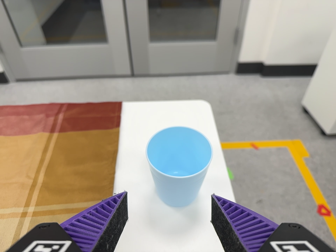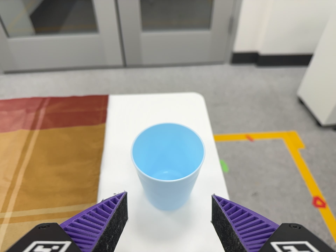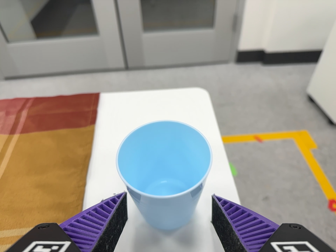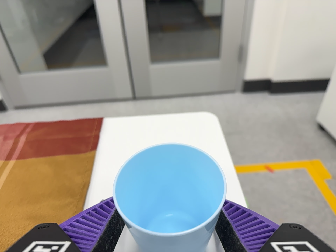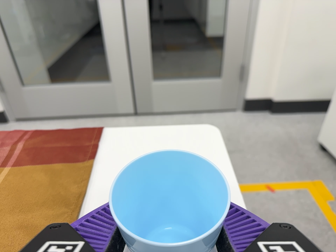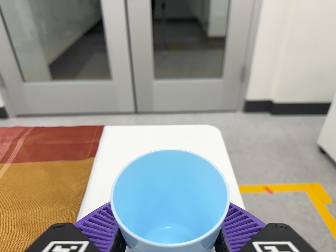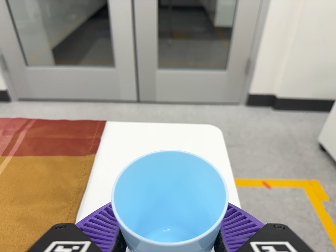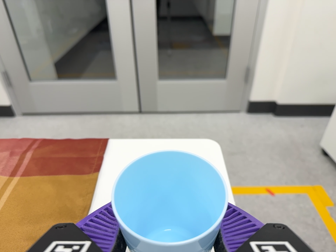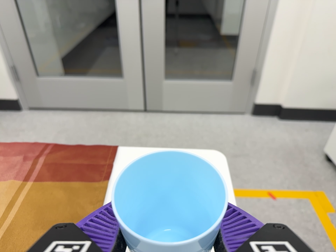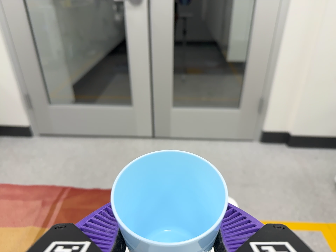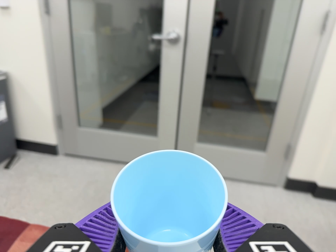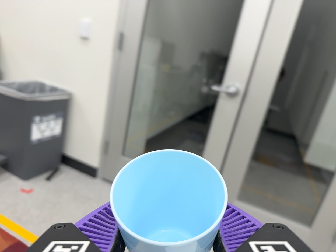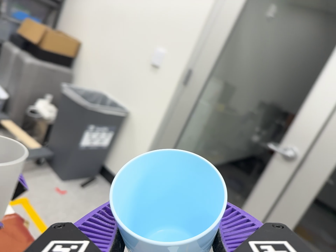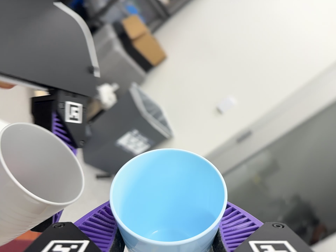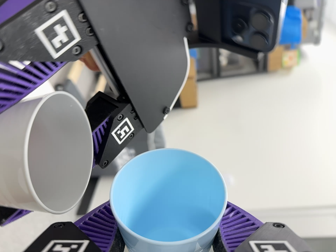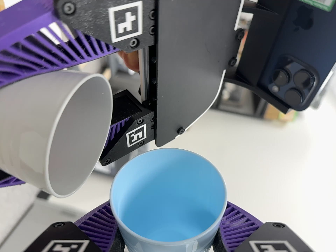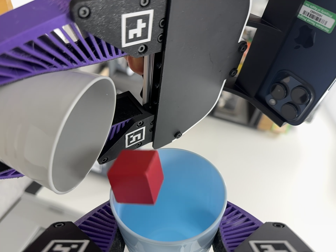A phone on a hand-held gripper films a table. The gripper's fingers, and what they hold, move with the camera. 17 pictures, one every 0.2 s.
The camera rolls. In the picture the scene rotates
clockwise.
The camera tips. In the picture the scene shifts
downward.
0.0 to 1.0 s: The camera travels forward, about 12 cm, so what stands in front looms larger. Its aim tips toward the top of its view by about 10 degrees, and the scene shifts downward.
1.0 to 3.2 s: The camera pans to its left by about 30 degrees. It travels to its left and toward the top of its view, about 40 cm, so close, fixed things drift to the right. Its aim tips toward the top of its view by about 45 degrees, and the scene shifts downward. It rolls about its line of sight by about 125 degrees, and the scene rotates clockwise.
The film runs backward here.
